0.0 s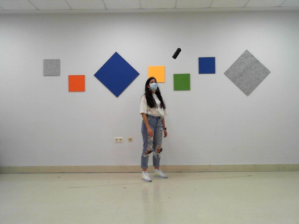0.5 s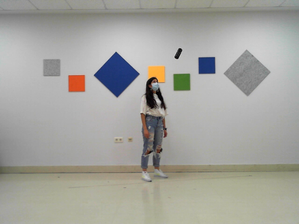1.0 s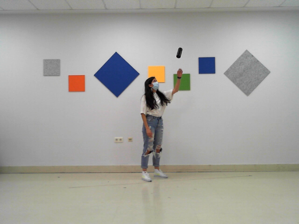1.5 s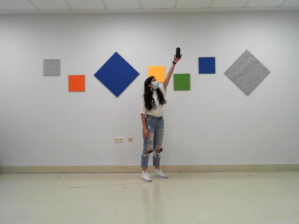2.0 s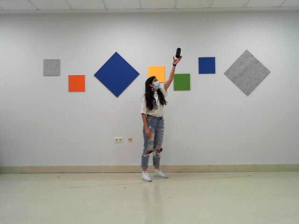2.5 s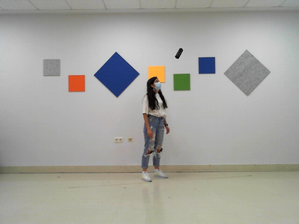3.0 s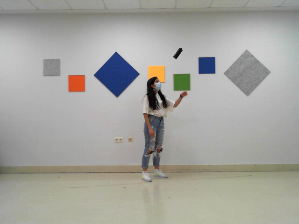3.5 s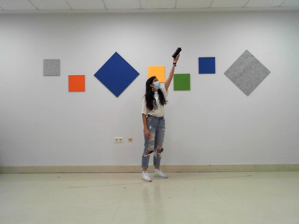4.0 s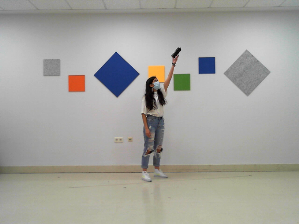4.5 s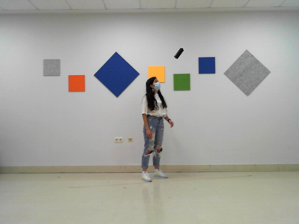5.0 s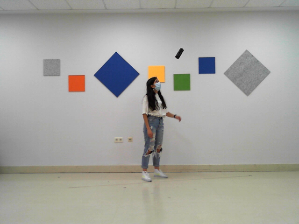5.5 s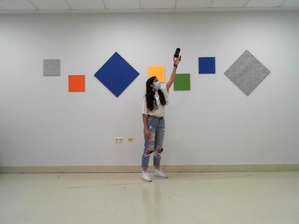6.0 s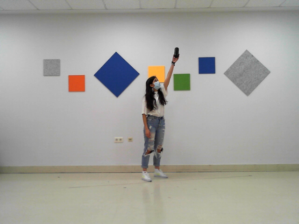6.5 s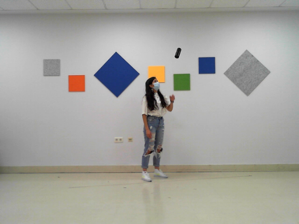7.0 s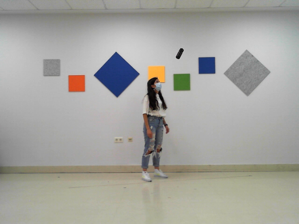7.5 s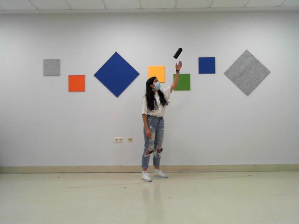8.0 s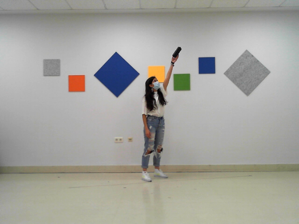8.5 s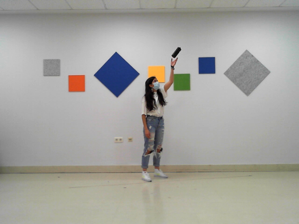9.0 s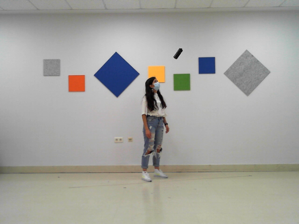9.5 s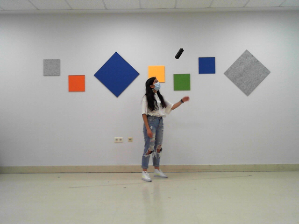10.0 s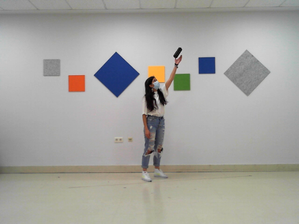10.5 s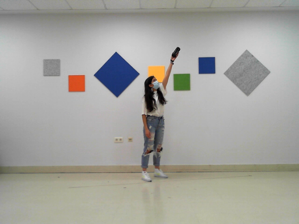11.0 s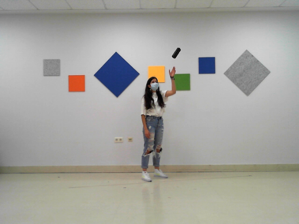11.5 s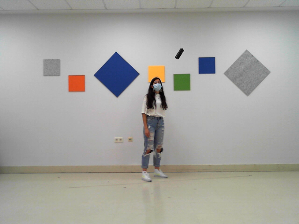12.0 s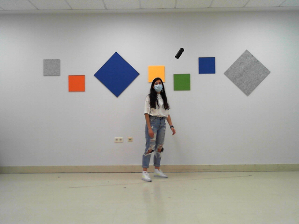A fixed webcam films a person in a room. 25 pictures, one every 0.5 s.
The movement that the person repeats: Reach up for a bottle in a high position, left hand.
